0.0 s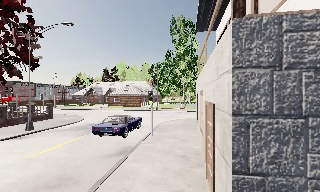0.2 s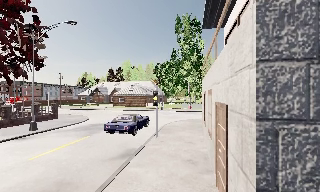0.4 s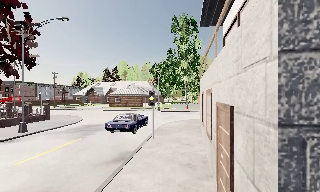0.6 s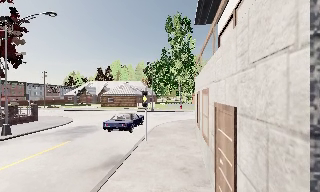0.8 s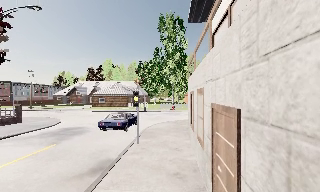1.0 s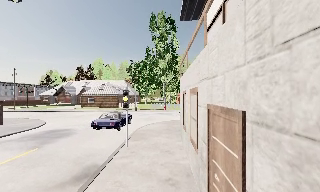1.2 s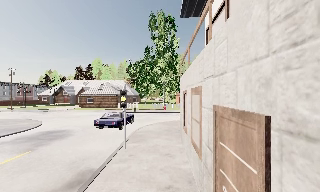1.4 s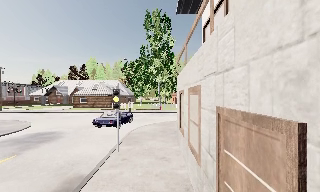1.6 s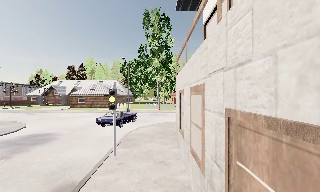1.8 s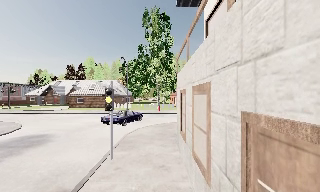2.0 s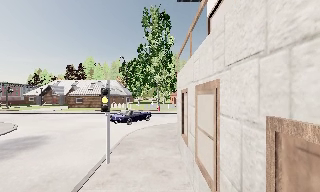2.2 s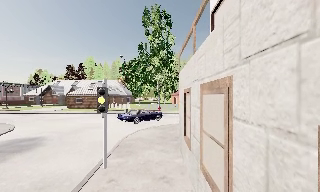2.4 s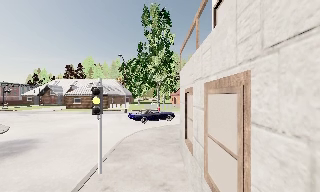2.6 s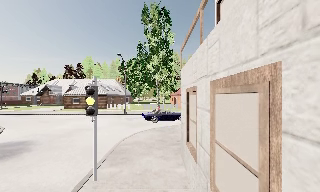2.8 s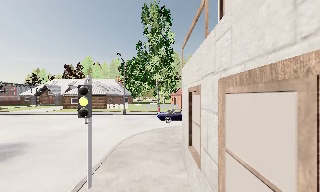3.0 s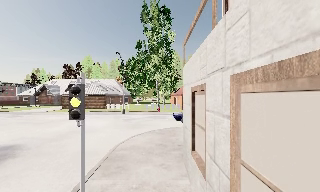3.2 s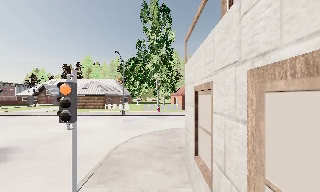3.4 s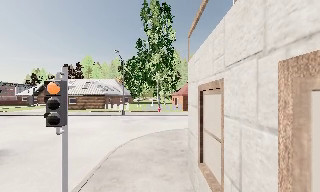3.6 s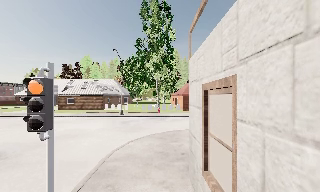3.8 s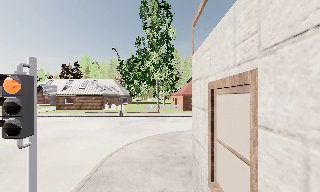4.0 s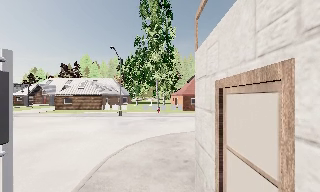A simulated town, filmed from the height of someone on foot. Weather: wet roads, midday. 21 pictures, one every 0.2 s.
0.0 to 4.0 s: The camera travels forward, about 8 m, so what stands in front looms larger.
The film runs forward here.
